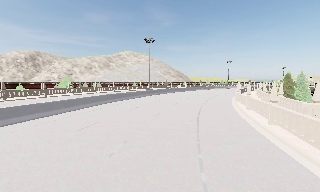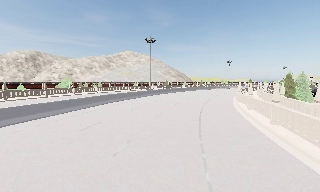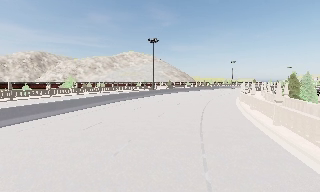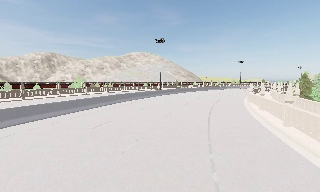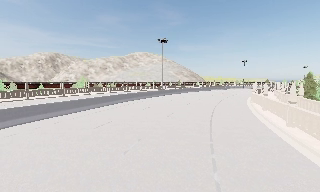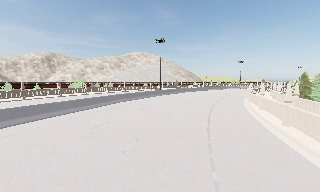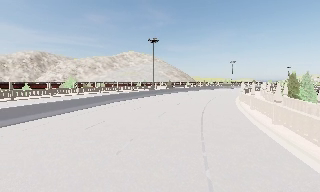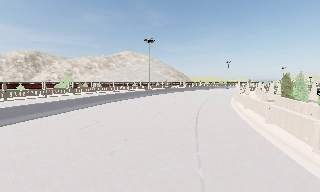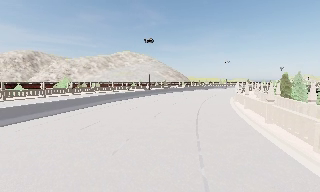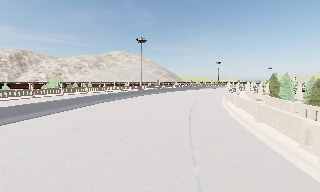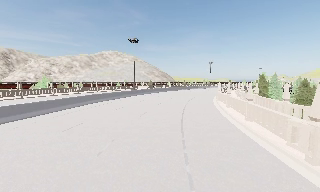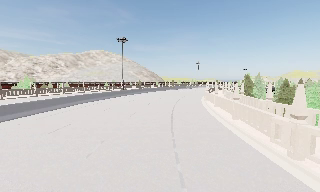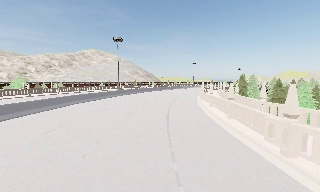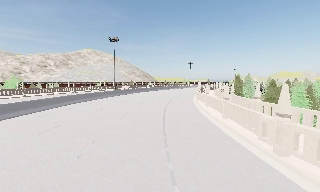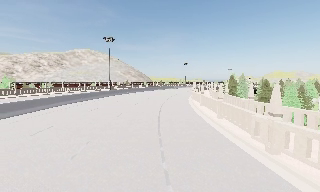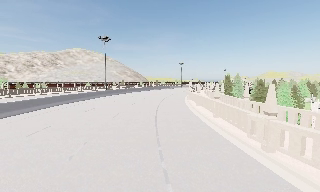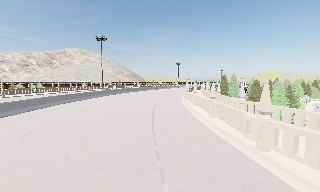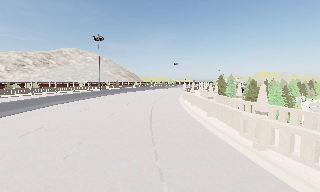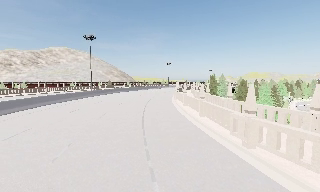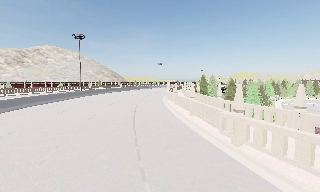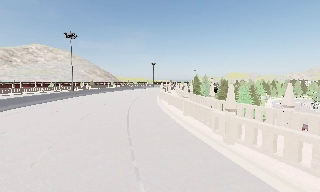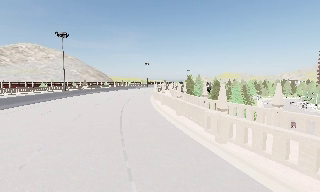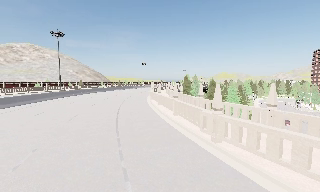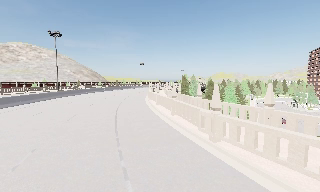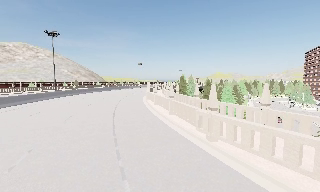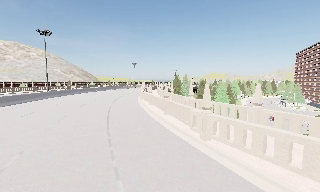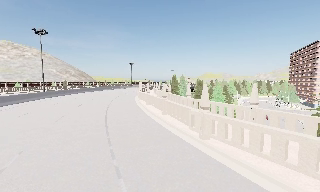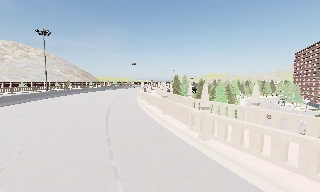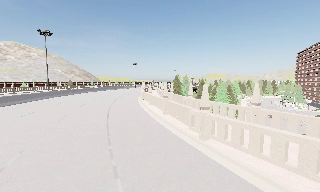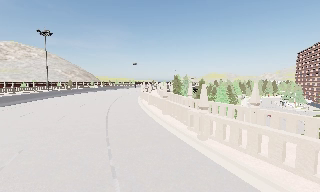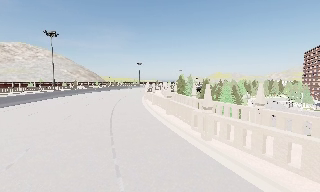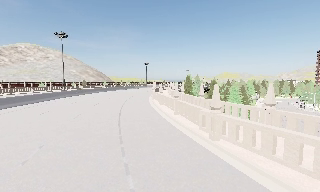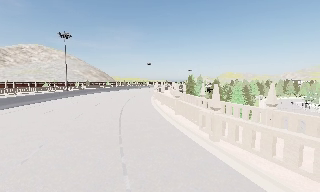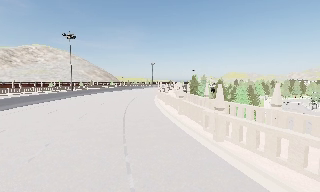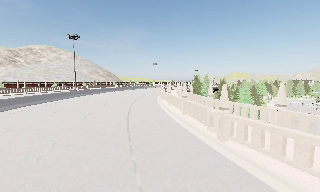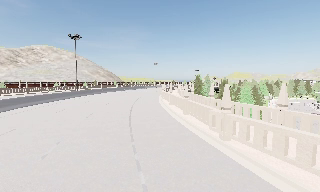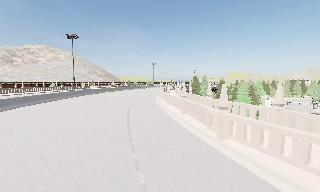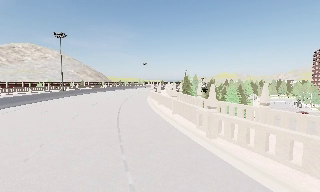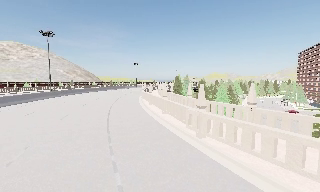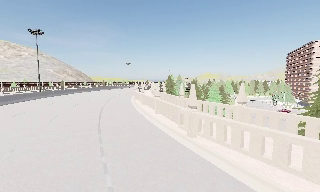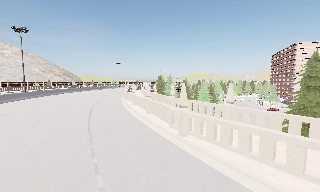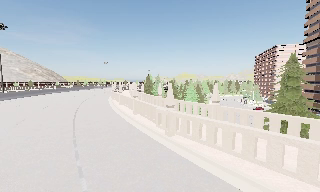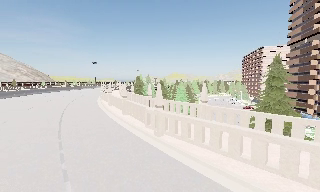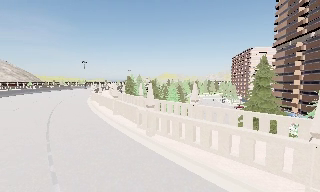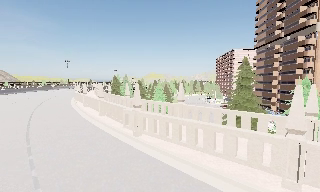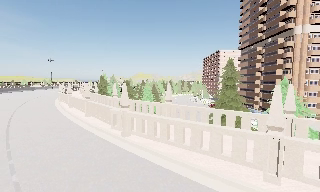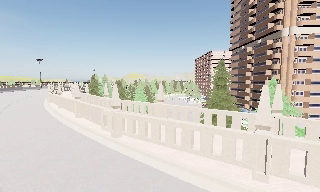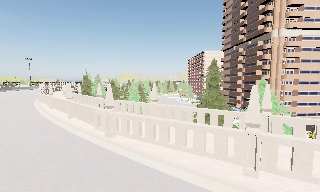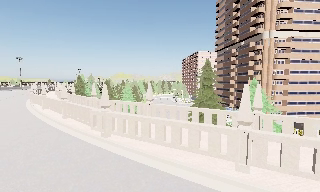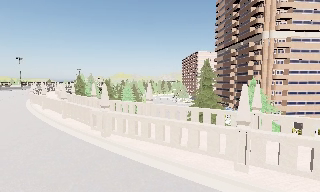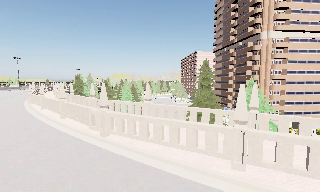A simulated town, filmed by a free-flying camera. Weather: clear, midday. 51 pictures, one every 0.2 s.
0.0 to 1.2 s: The camera shifts only a little, or ends up much as it began.
1.2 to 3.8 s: The camera pans to its right, which is clockwise from overhead, by about 25 degrees.
3.8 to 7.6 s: The camera travels backward, about 0.5 m, so what stands in front gets smaller.
7.6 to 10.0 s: The camera pans to its right, which is clockwise from overhead, by about 35 degrees.
The film runs backward here.
